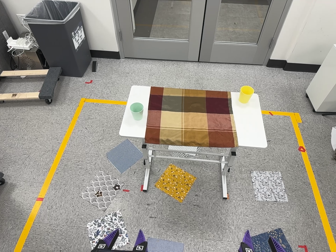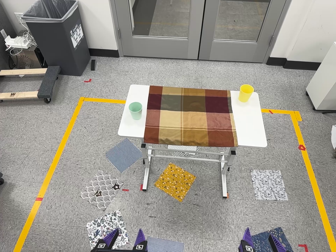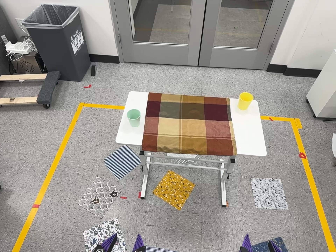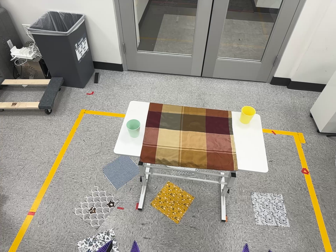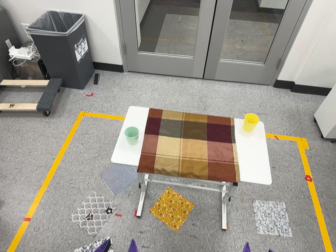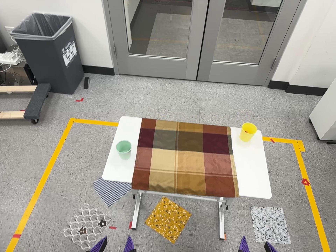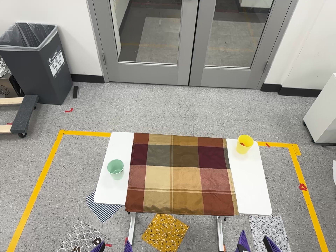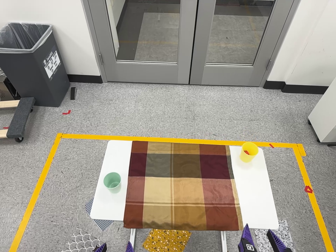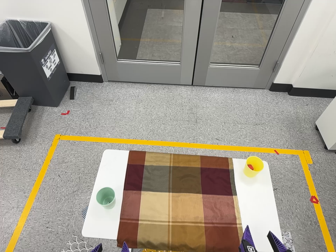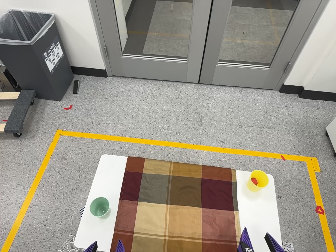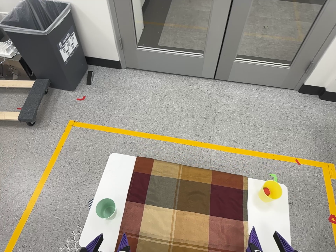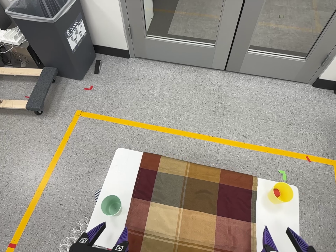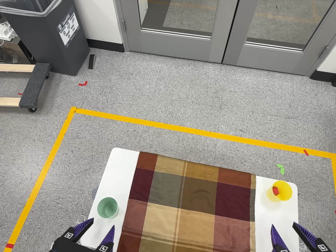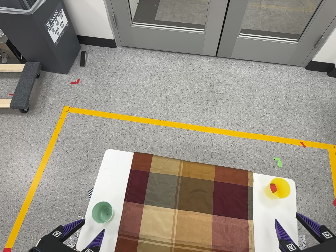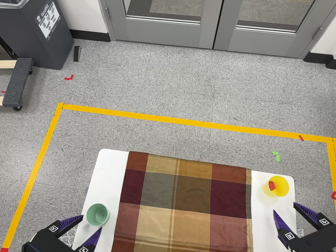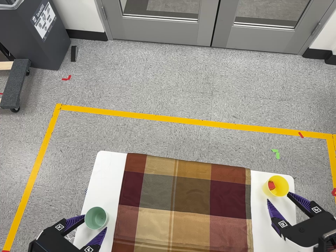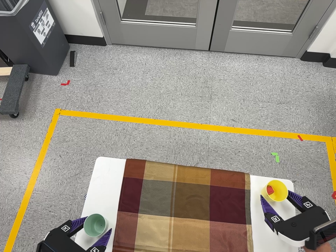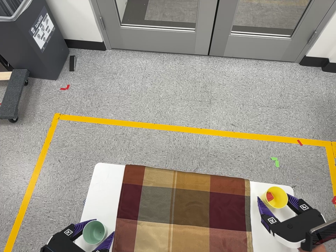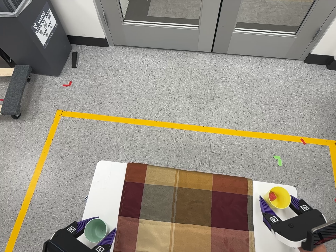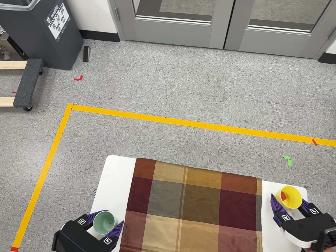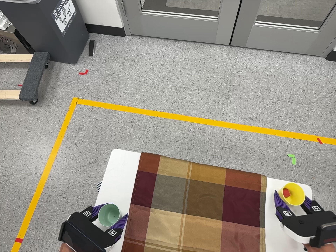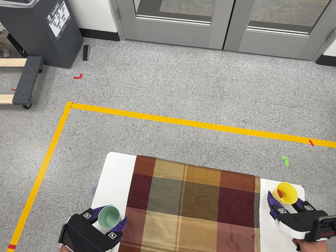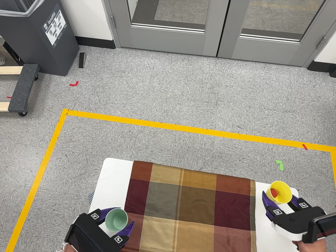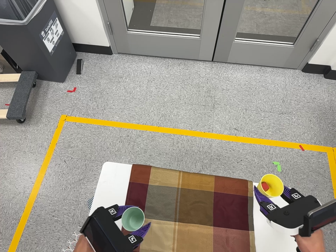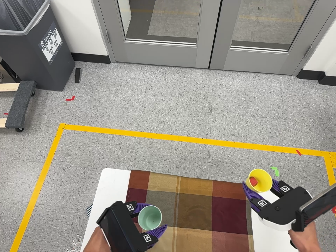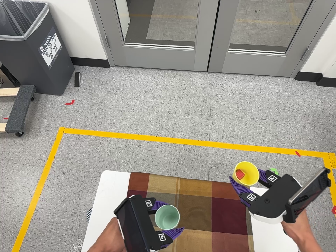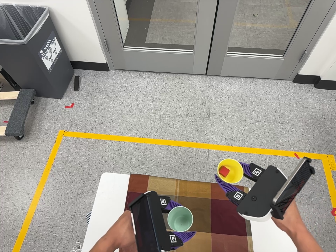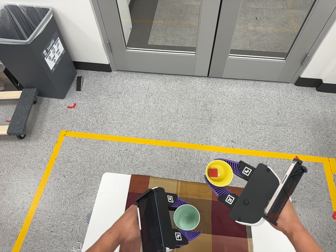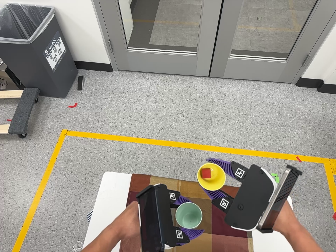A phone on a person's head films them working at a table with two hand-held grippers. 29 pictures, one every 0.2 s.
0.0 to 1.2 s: The camera travels toward the top of its view and forward, about 32 cm, so close, fixed things drift downward.
1.2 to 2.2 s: The camera travels toward the top of its view and forward, about 40 cm, so close, fixed things drift downward. Its aim tips toward the bottom of its view by about 10 degrees.
2.2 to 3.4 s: The camera travels toward the top of its view and forward, about 14 cm, so close, fixed things drift downward.
3.4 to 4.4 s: The camera shifts only a little, or ends up much as it began.
4.4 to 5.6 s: The camera travels backward, about 6 cm, so what stands in front gets smaller.
The film runs forward here.
